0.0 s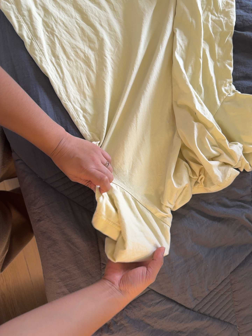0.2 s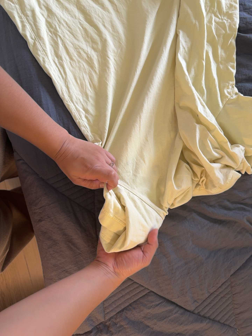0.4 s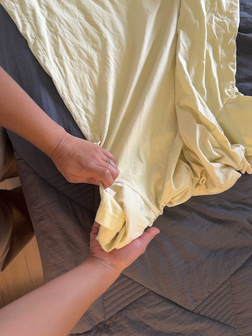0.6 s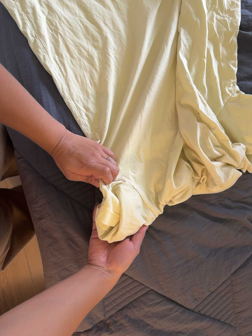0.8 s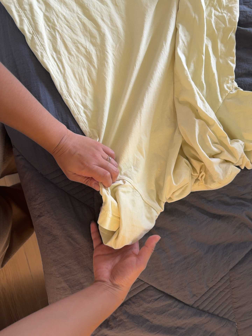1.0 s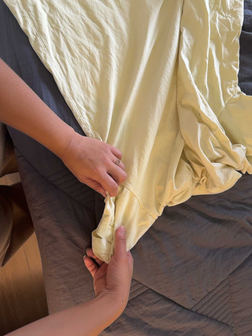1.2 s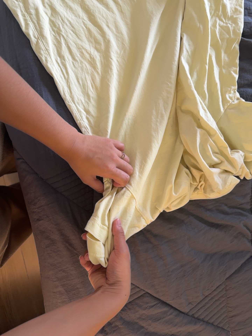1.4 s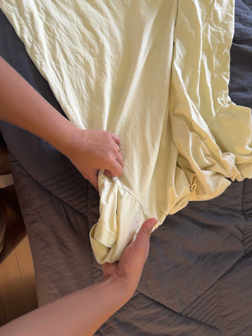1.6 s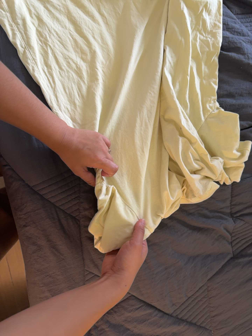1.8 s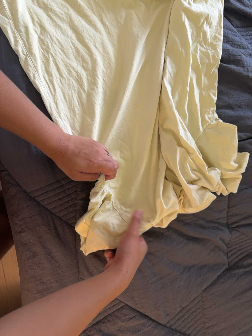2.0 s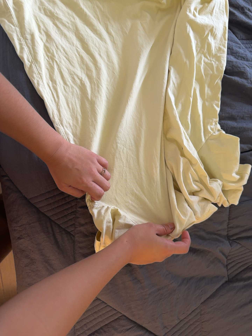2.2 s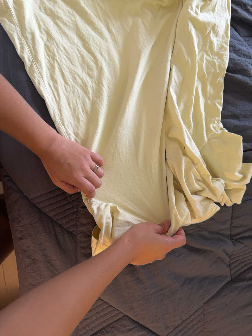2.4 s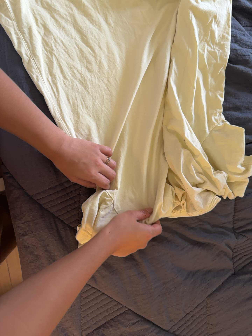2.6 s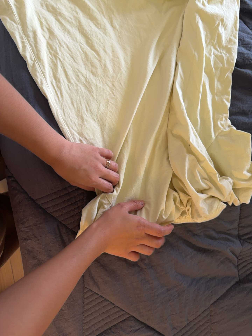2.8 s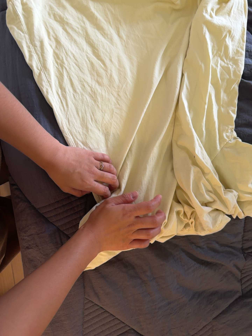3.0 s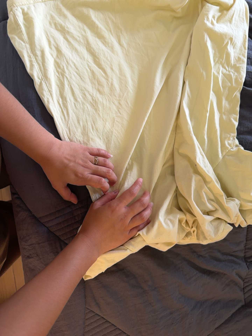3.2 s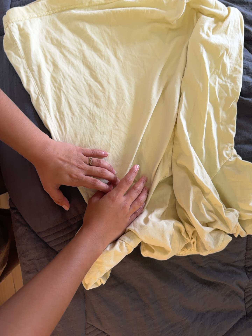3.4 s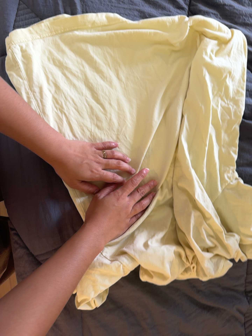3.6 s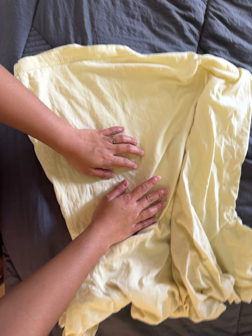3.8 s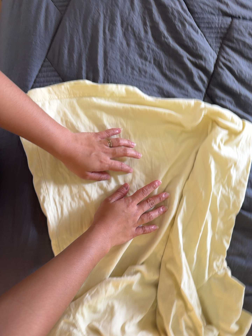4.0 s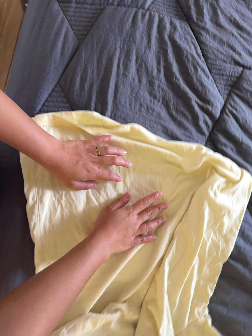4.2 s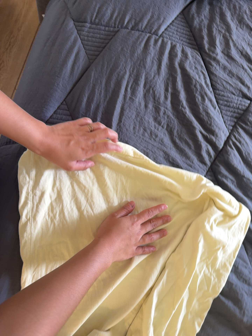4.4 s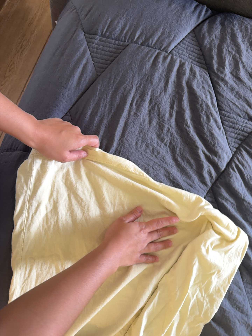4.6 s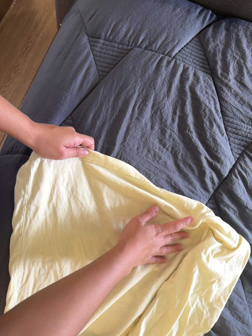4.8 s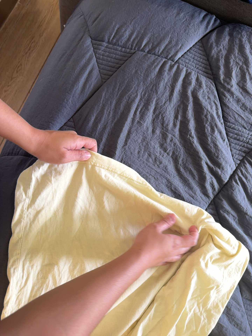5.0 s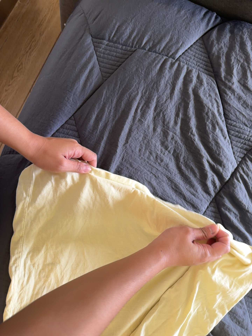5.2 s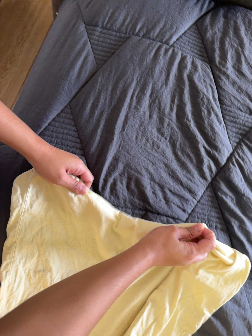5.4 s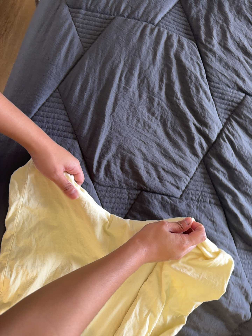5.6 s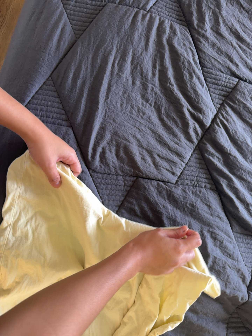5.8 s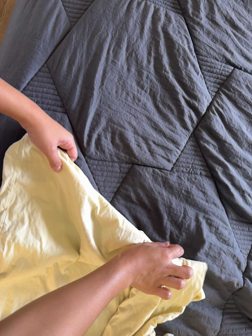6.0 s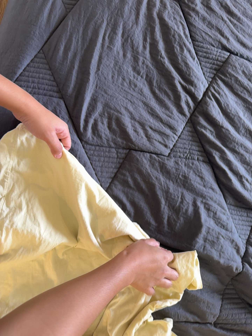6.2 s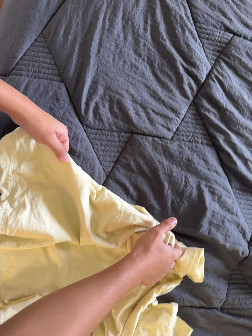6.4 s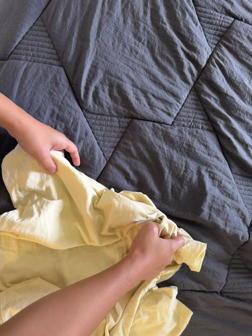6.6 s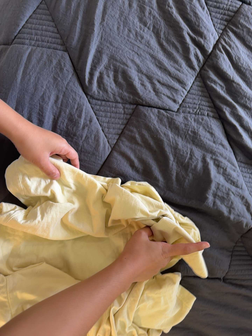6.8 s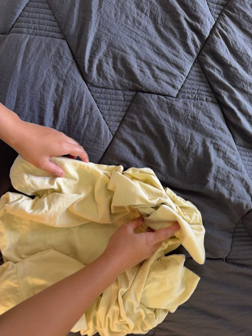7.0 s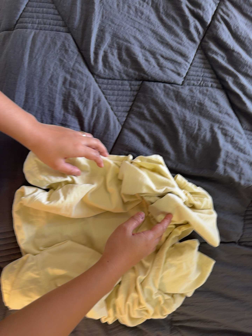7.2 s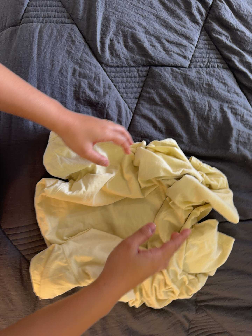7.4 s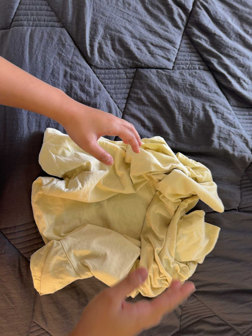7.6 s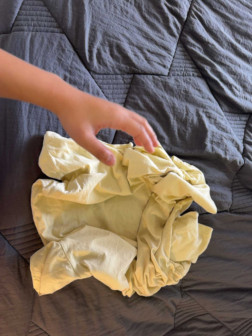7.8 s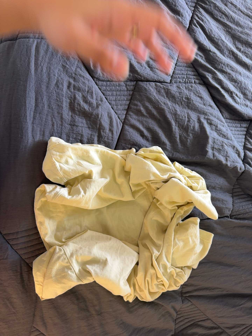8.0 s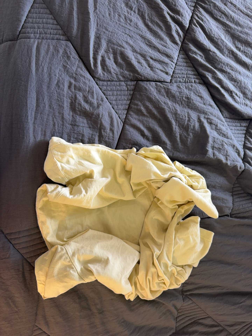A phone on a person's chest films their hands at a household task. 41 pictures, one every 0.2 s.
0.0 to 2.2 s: The camera shifts only a little, or ends up much as it began.
2.2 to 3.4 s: The camera travels toward the top of its view, about 9 cm, so close, fixed things drift downward.
3.4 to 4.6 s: The camera travels toward the top of its view, about 20 cm, so close, fixed things drift downward. Its aim tips toward the top of its view by about 10 degrees, and the scene shifts downward. It rolls about its line of sight by about 30 degrees, and the scene rotates clockwise.
4.6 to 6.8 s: The camera travels toward the bottom of its view, about 18 cm, so close, fixed things drift upward. Its aim tips toward the bottom of its view by about 10 degrees, and the scene shifts upward. It rolls about its line of sight by about 10 degrees, and the scene rotates counterclockwise.
6.8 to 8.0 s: The camera travels to its left and backward, about 12 cm. It rolls about its line of sight by about 10 degrees, and the scene rotates counterclockwise.
The film runs backward here.
